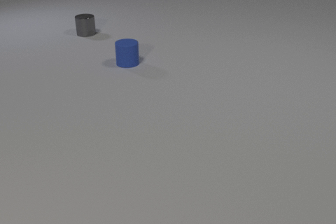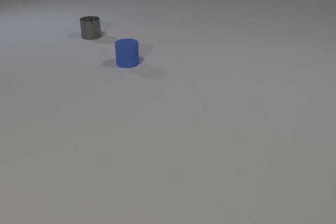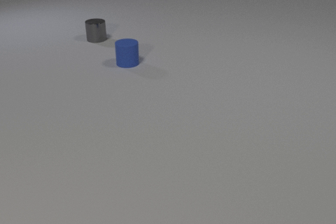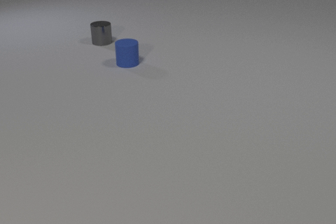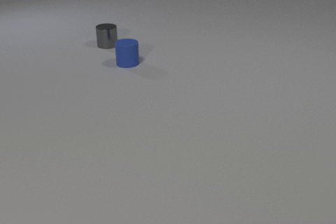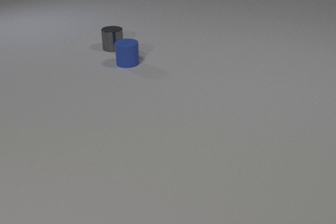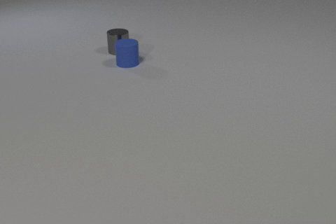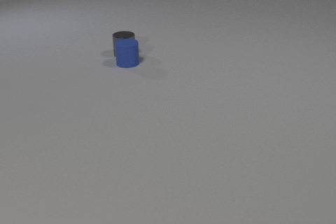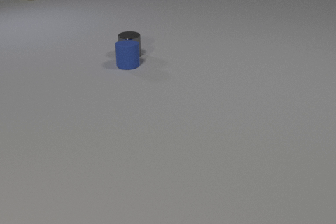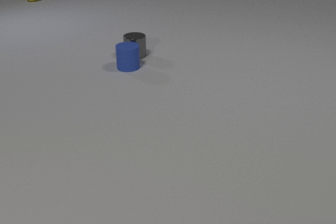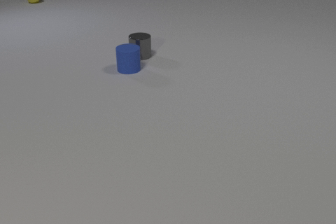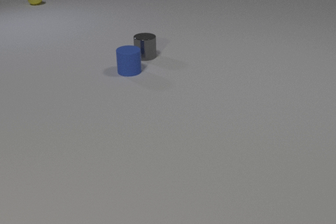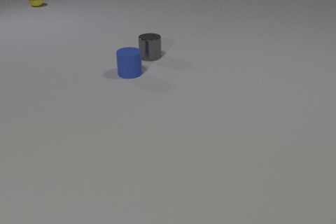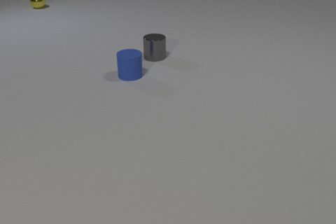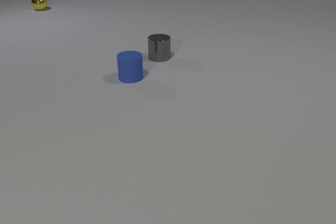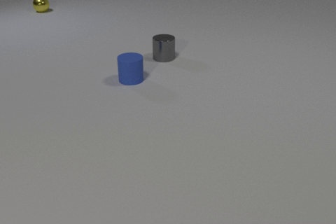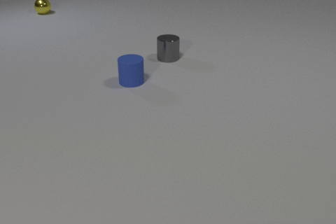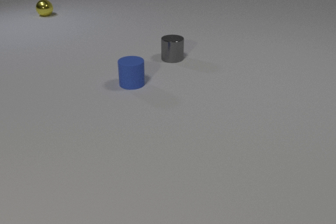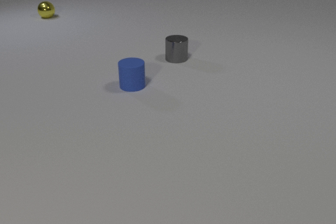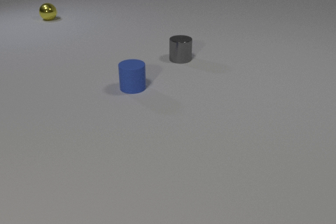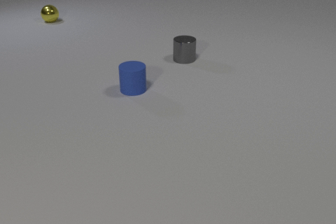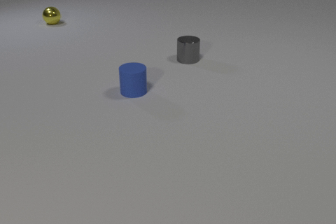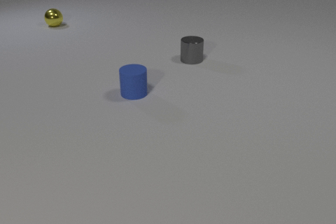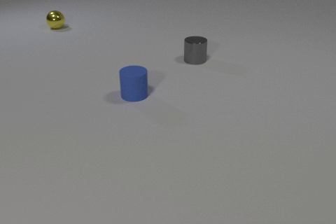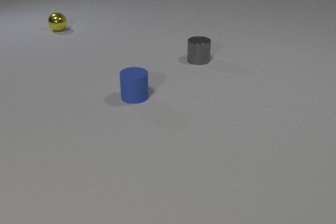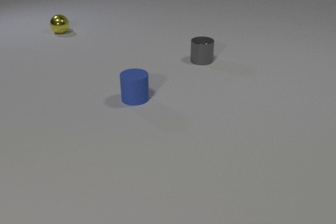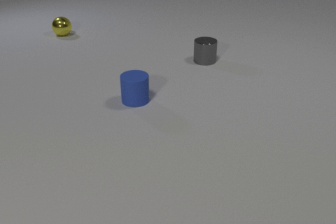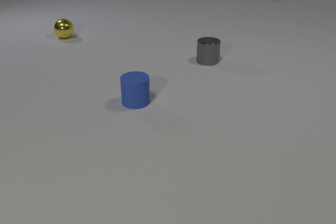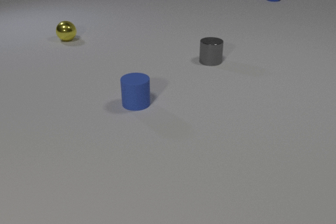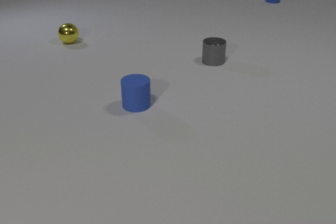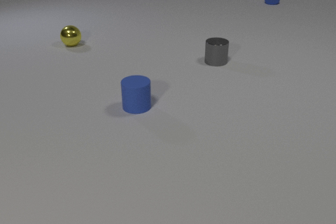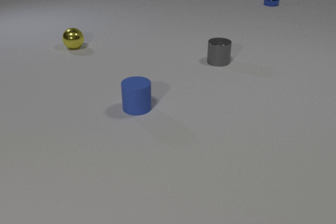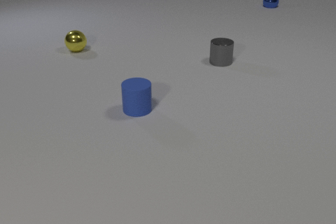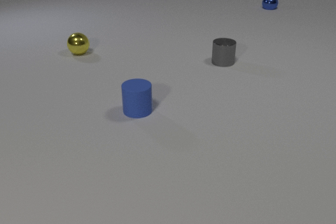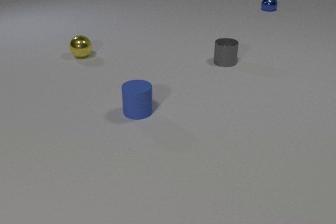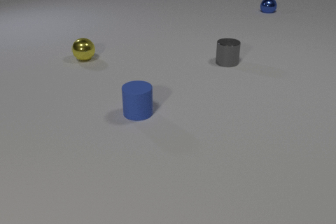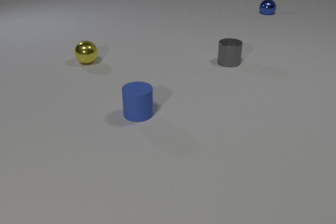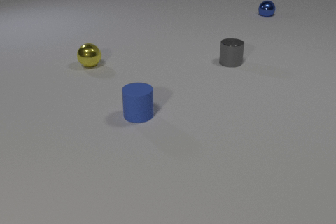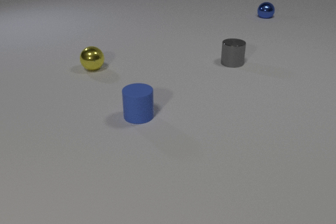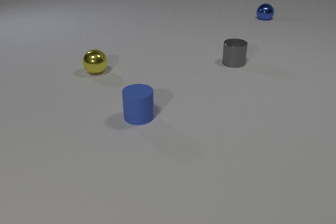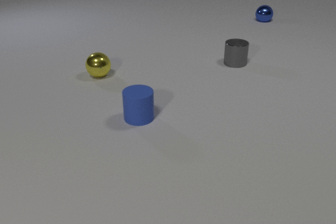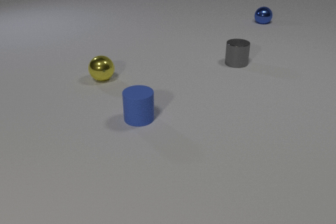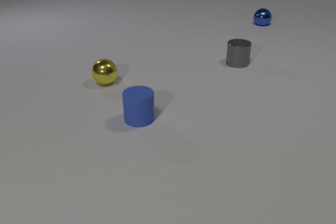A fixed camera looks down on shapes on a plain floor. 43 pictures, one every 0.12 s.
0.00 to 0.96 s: The gray metal cylinder slides toward the camera and to the right. The gray metal cylinder and the blue rubber cylinder collide.
0.96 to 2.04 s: The gray metal cylinder slides to the right. The blue rubber cylinder slides toward the camera. The yellow metal sphere rolls toward the camera.
2.04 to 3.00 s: The gray metal cylinder slides to the right. The blue rubber cylinder slides toward the camera. The yellow metal sphere rolls toward the camera.
3.00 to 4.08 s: The gray metal cylinder slides to the right. The blue rubber cylinder slides toward the camera. The blue metal sphere comes in at the top edge, rolls toward the camera. The yellow metal sphere rolls toward the camera.
4.08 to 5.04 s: The gray metal cylinder slides to the right. The blue rubber cylinder slides toward the camera. The blue metal sphere rolls toward the camera. The yellow metal sphere rolls toward the camera.
What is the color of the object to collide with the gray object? blue.
Are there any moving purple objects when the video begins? no.
What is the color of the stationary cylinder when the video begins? blue.
